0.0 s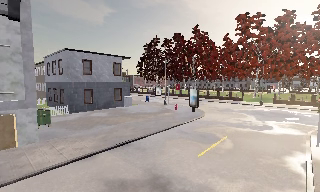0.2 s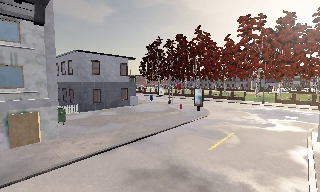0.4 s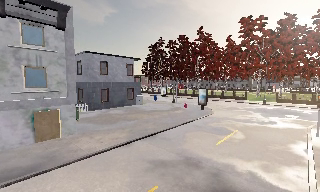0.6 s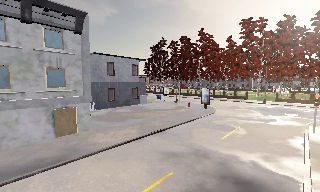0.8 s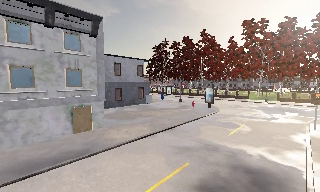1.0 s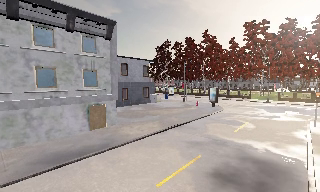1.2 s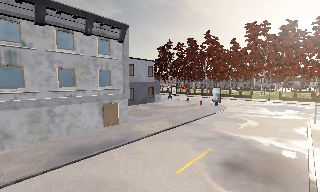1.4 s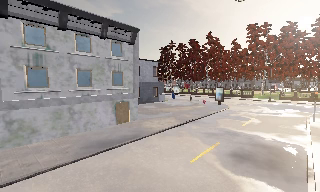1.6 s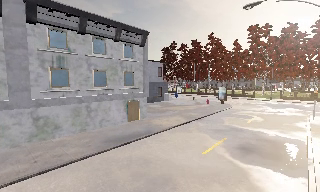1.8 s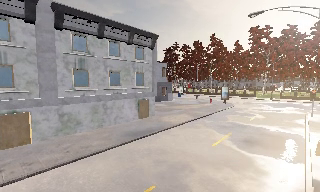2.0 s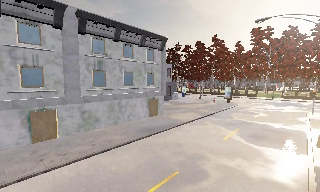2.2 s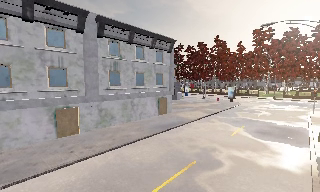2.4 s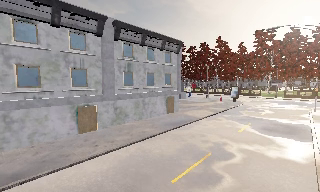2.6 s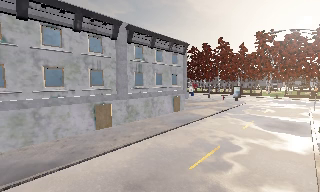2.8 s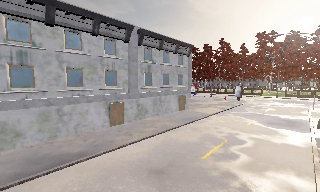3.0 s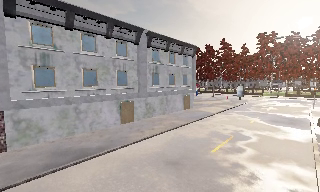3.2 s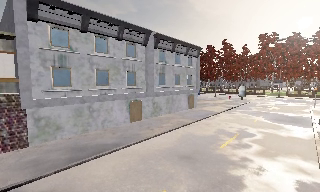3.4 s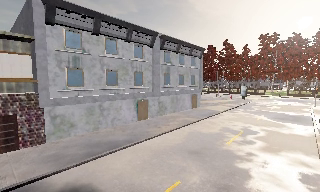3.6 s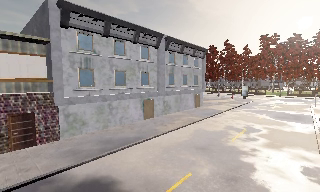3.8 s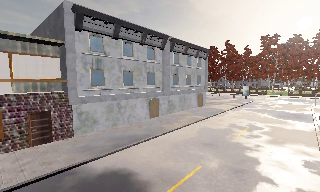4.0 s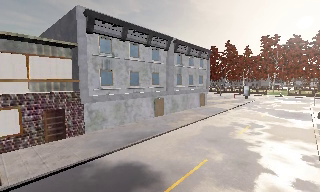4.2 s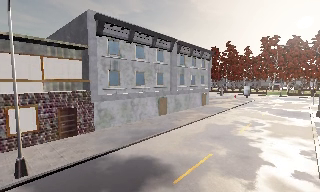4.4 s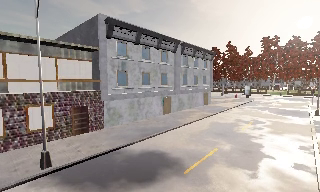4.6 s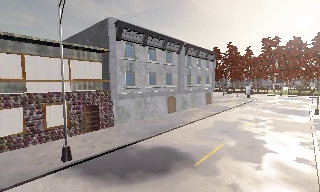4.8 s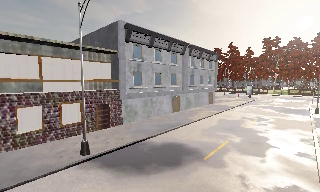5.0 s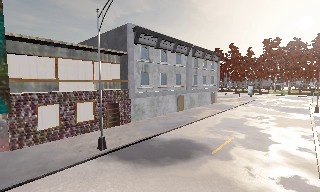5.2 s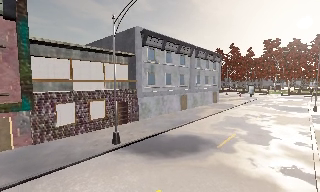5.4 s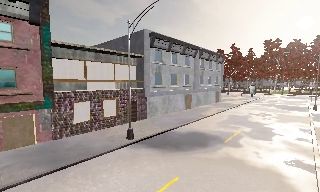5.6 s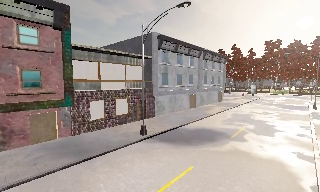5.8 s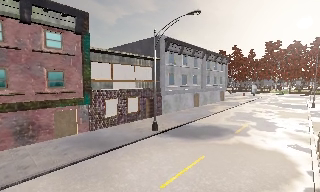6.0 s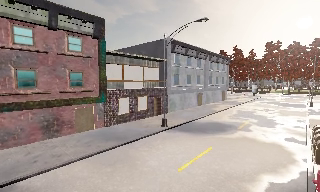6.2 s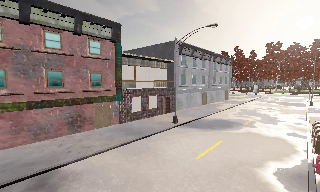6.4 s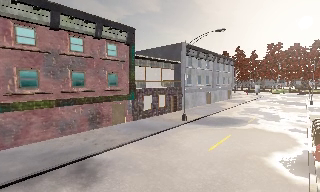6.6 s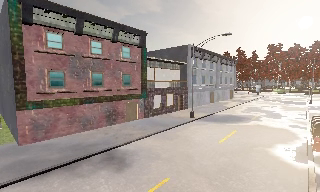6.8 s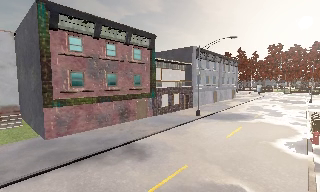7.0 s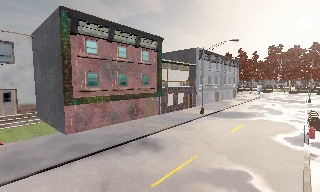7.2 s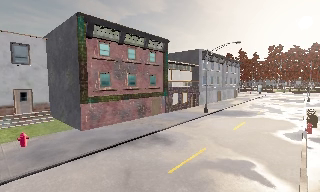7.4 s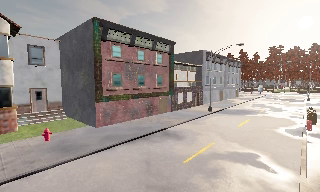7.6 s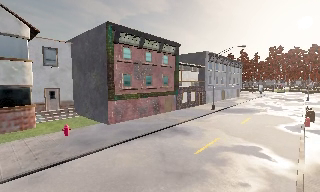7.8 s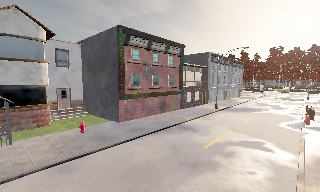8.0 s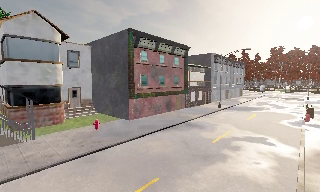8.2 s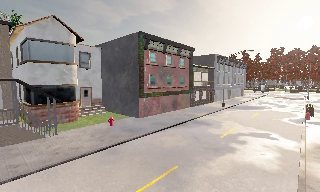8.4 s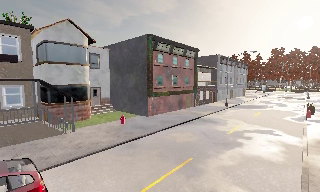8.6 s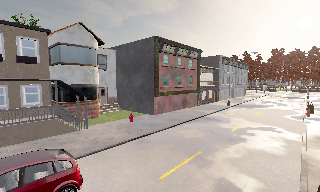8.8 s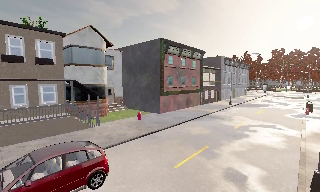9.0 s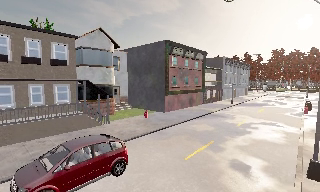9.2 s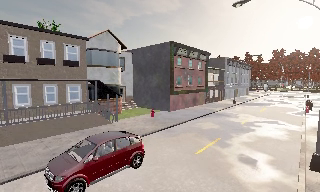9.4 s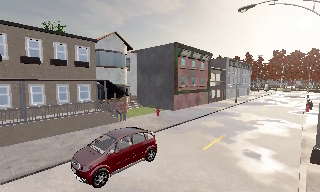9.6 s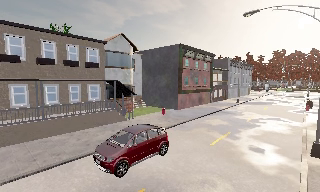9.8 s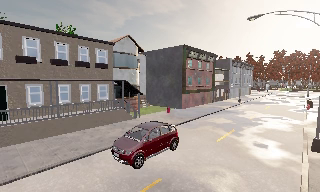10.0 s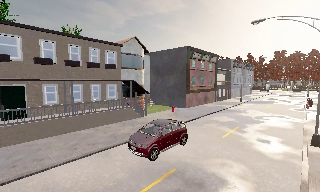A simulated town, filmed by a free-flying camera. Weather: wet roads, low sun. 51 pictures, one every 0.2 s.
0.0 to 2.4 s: The camera travels backward and to its left, about 14 m, so what stands in front gets smaller.
2.4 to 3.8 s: The camera travels backward and to its left, about 7 m, so what stands in front gets smaller. It loses speed.
3.8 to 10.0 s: The camera travels backward and to its left, about 30 m, so what stands in front gets smaller.
The film runs backward here.
